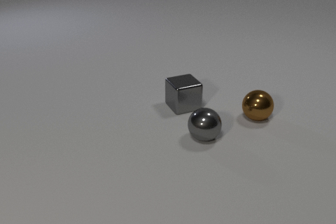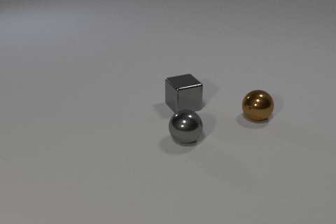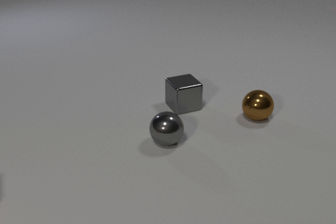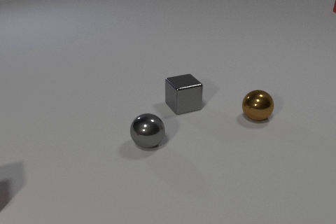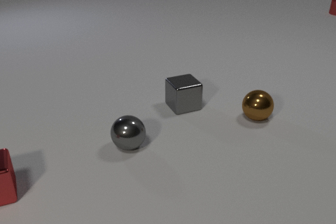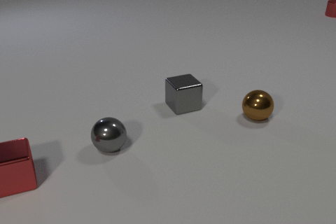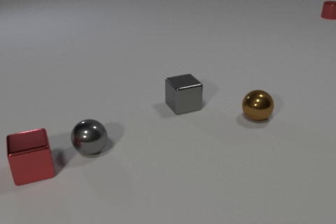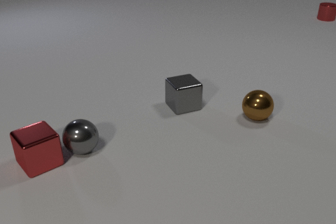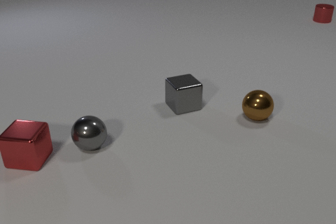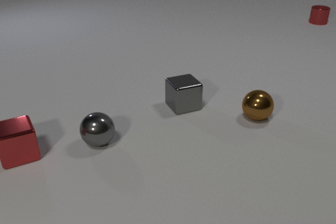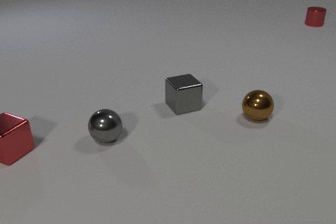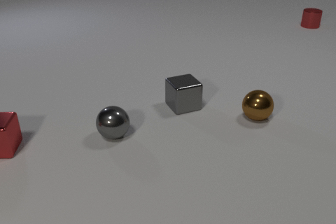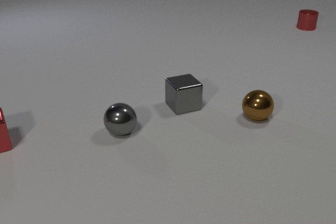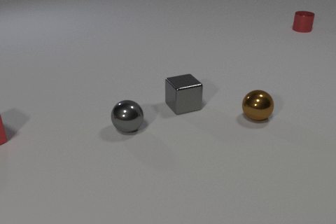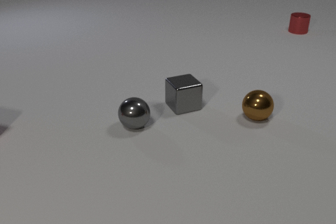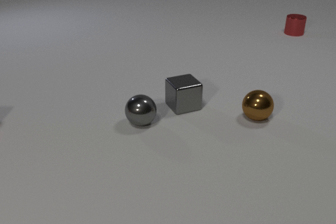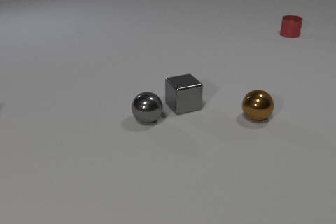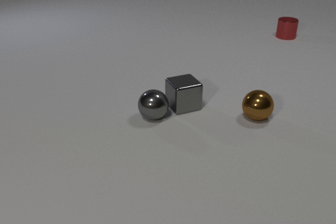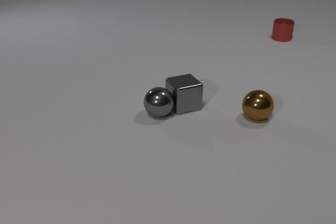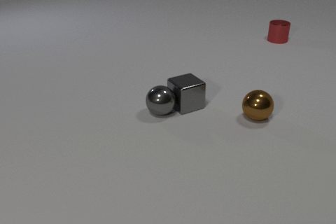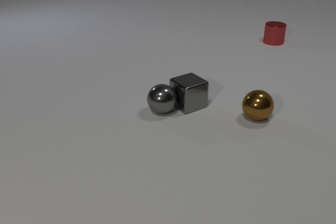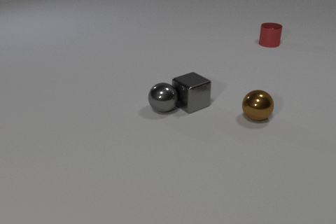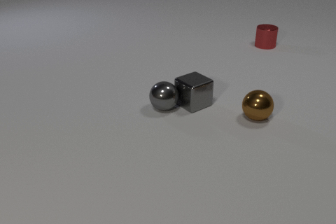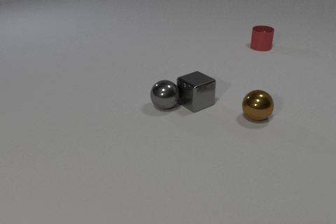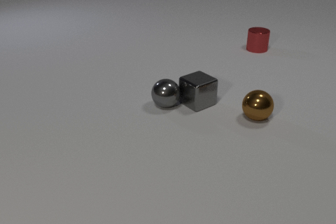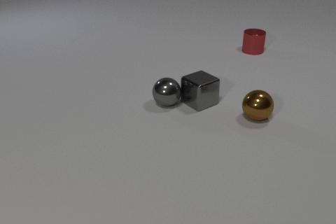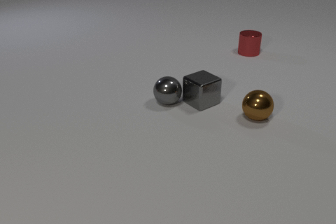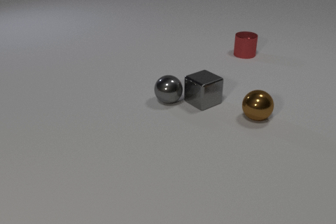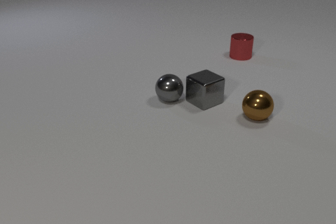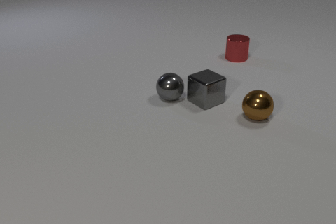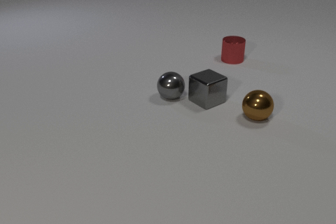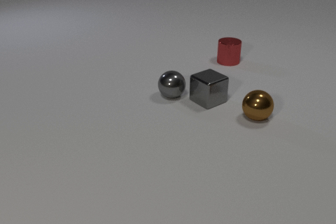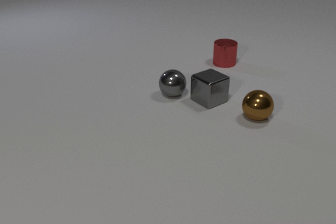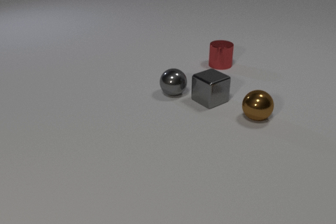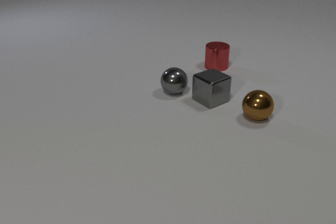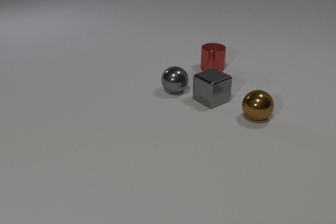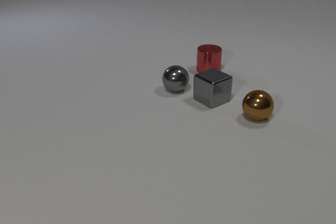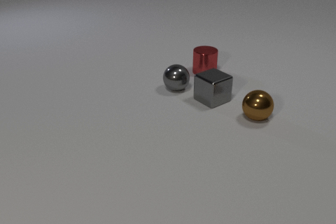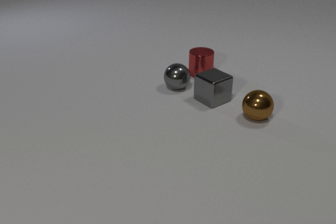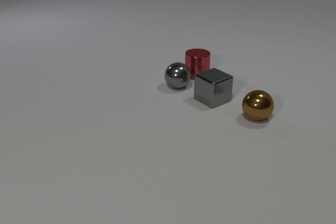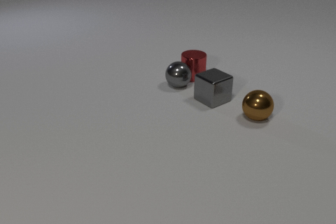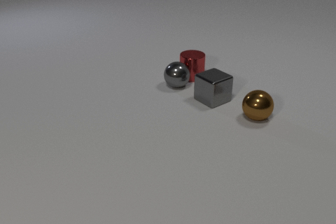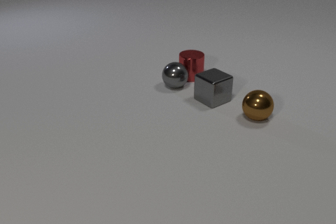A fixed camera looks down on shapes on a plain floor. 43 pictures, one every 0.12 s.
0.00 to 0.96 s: The red metal cube comes in at the left edge, slides away from the camera and to the right. The gray metal sphere rolls to the left. The red metal cylinder comes in at the right edge, slides toward the camera and to the left. The red metal cube and the gray metal sphere collide.
0.96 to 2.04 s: The red metal cube slides away from the camera and to the left, leaves at the left edge. The gray metal sphere rolls to the right and away from the camera. The red metal cylinder slides toward the camera and to the left.
2.04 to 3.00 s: The gray metal sphere rolls away from the camera and to the right. The gray metal cube slides to the right and away from the camera. The red metal cylinder slides toward the camera and to the left. The gray metal sphere and the gray metal cube collide.
3.00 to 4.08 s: The gray metal sphere rolls away from the camera. The gray metal cube slides to the right and away from the camera. The red metal cylinder slides toward the camera and to the left.
4.08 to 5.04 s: The gray metal sphere rolls away from the camera. The red metal cylinder slides toward the camera and to the left. The gray metal sphere and the red metal cylinder collide.
What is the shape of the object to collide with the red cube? sphere.
What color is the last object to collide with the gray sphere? red.
How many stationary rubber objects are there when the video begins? 0.
